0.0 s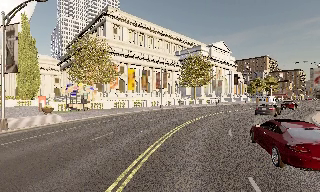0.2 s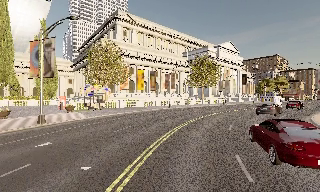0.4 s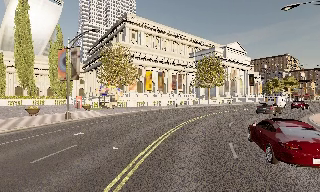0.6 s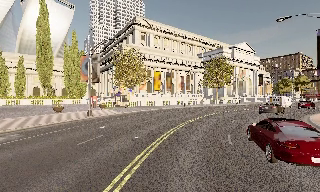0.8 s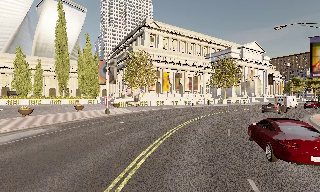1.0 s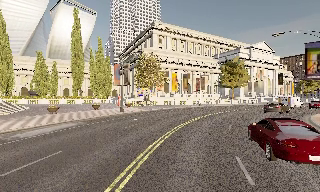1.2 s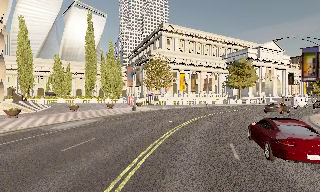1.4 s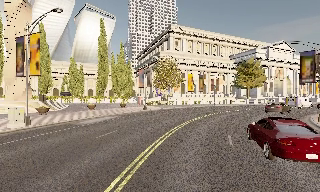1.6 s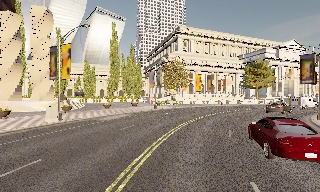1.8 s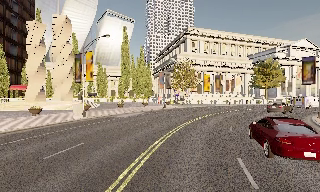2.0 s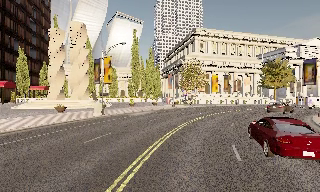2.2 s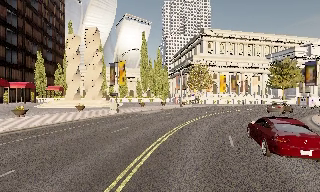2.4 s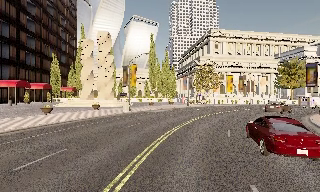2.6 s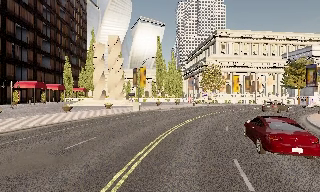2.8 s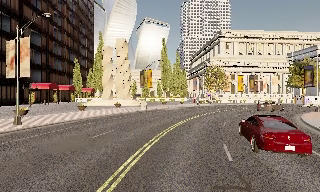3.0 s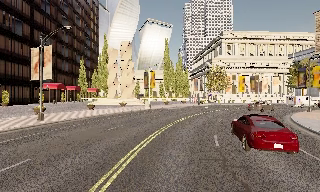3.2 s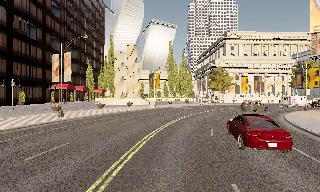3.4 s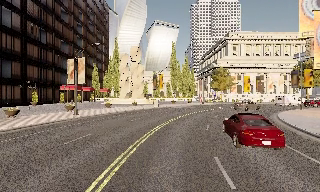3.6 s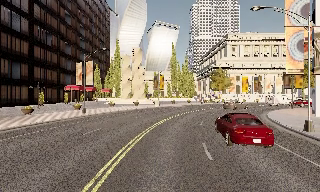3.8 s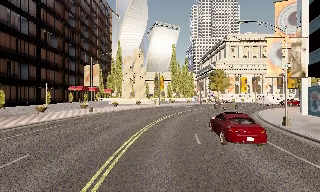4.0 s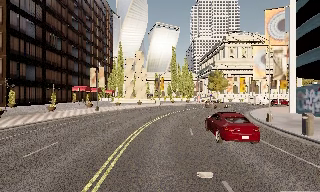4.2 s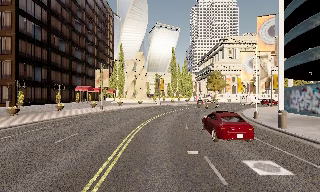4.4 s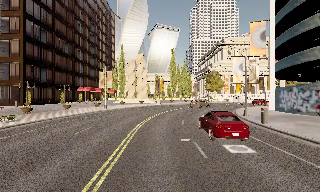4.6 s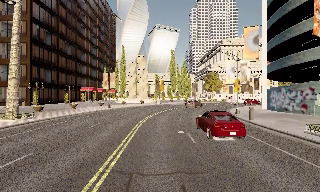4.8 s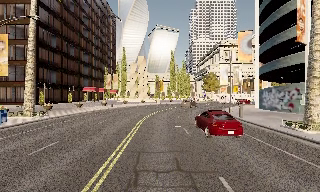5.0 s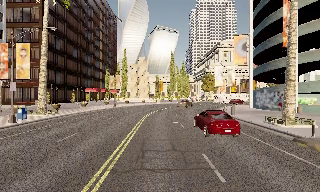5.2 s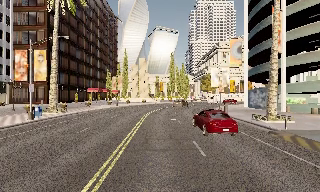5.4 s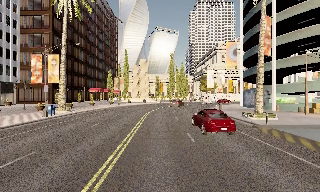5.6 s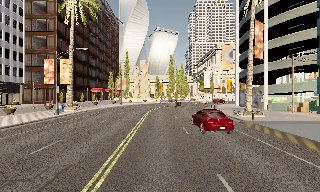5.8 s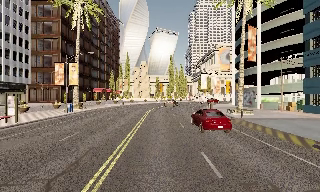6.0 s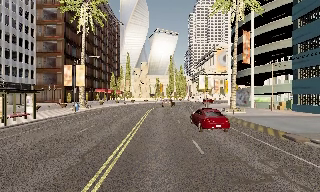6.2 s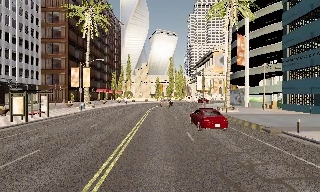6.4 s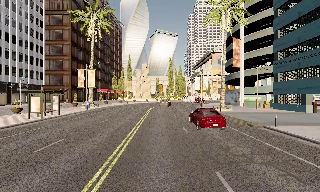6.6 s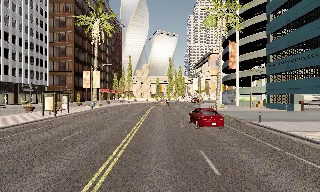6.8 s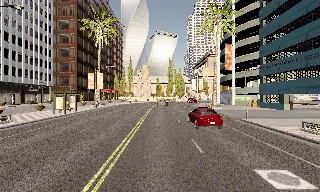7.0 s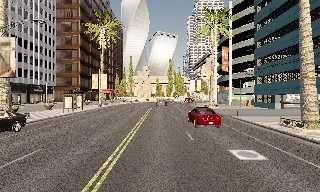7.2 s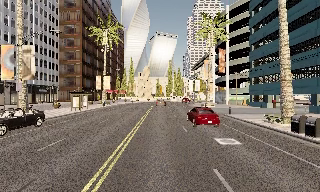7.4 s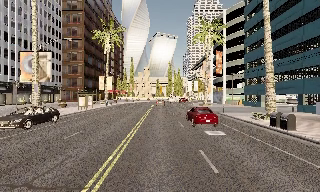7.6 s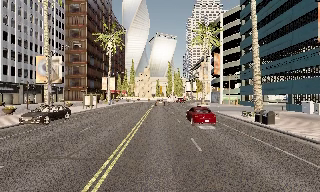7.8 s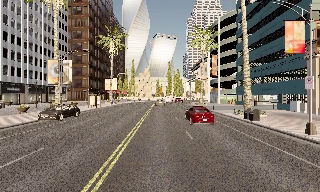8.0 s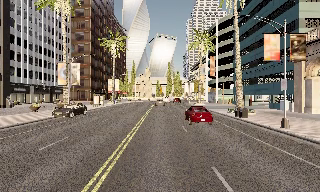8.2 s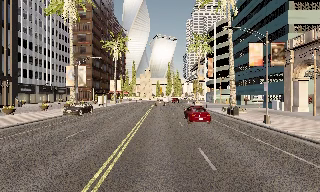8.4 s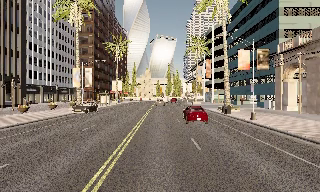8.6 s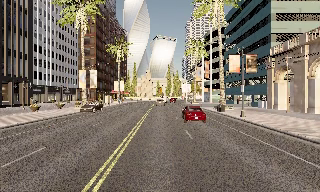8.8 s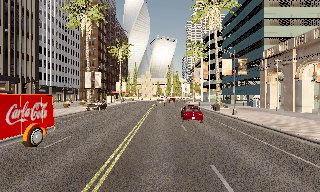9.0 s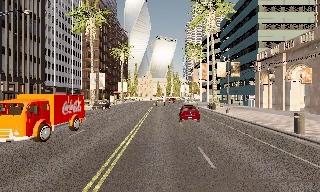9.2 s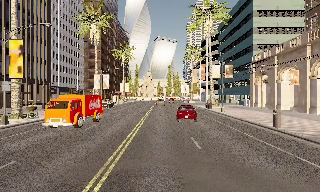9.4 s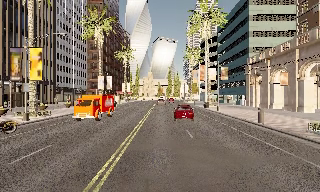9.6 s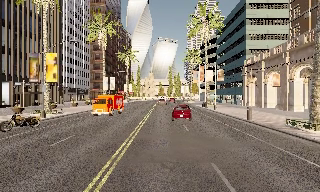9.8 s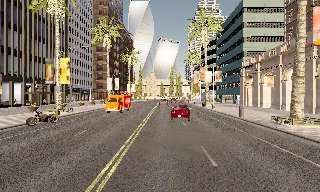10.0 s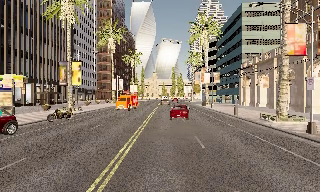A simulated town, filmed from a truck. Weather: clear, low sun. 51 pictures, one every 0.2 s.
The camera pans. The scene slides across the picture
to the right.
The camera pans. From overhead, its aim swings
counterclockwise.
0.0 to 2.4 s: The camera swings to its left by about 35 degrees, and the scene slides to the right. It travels backward, about 25 m.
2.4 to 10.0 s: The camera travels backward, about 70 m, so what stands in front gets smaller.
The film runs backward here.
